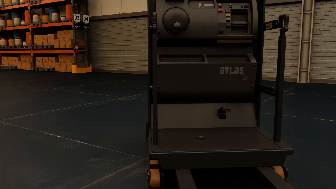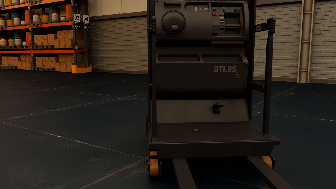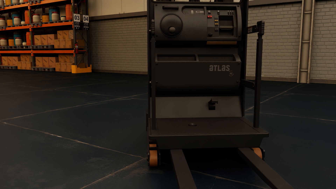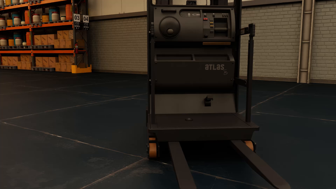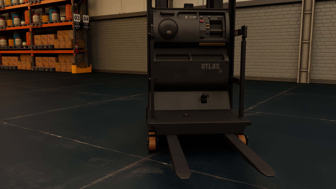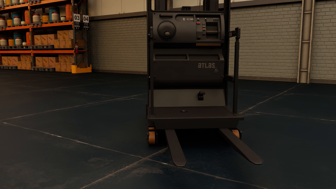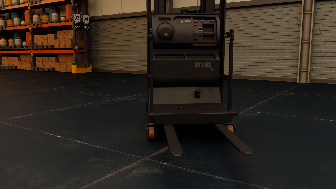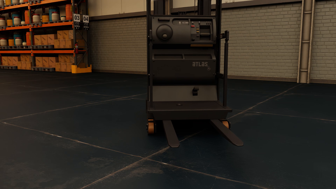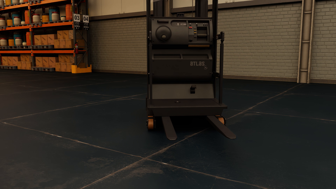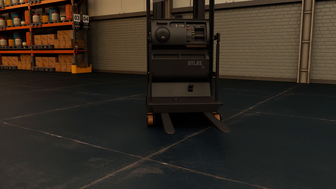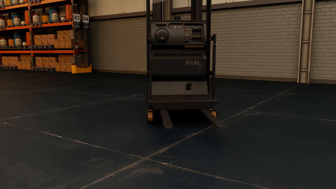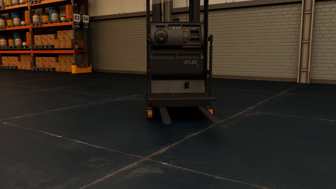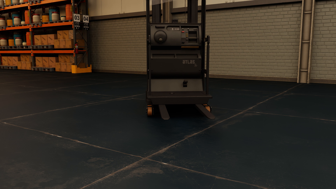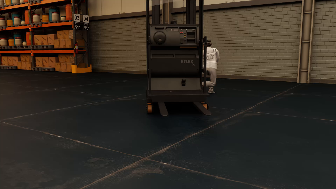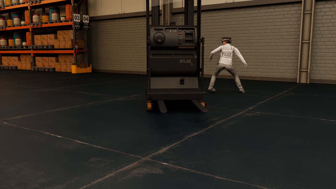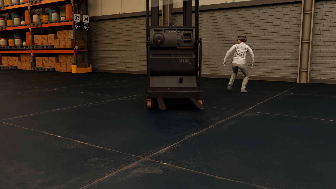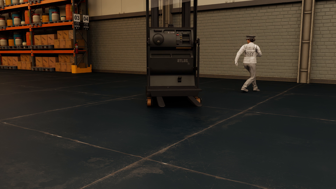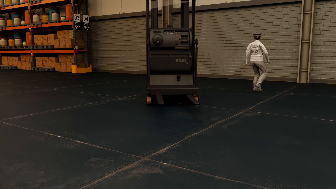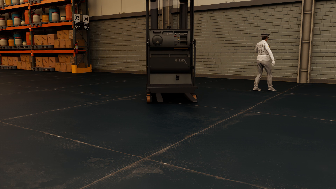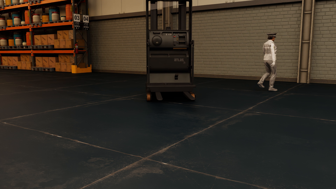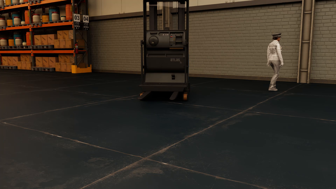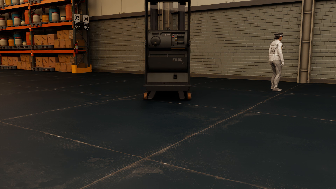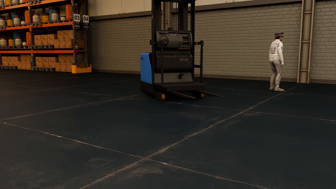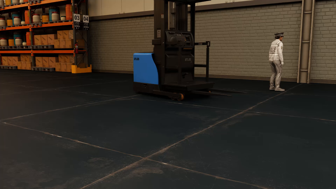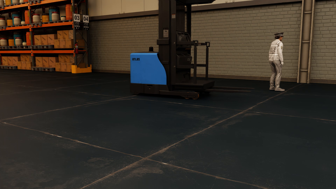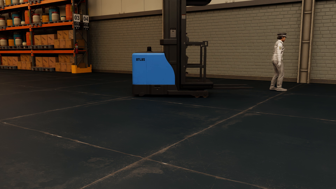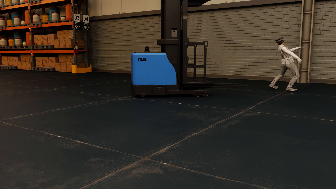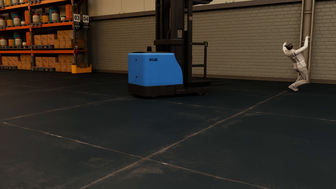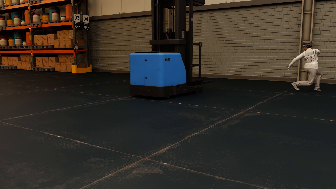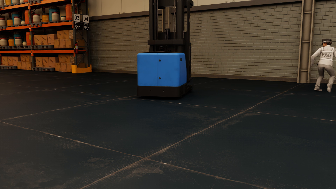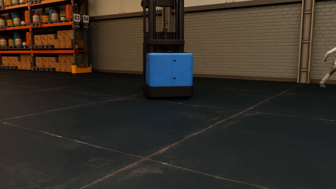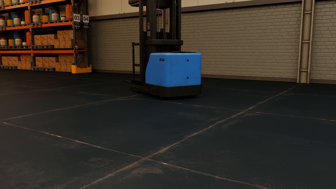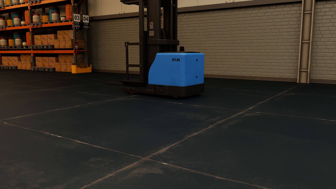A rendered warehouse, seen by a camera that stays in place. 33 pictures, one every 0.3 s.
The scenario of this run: Near miss between a forklift and a person.
